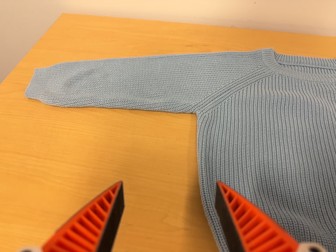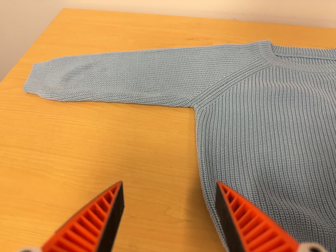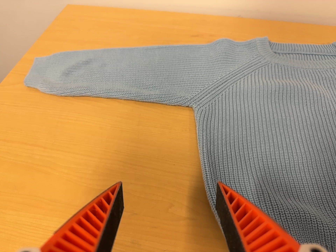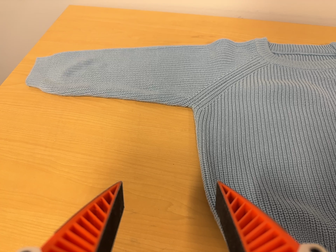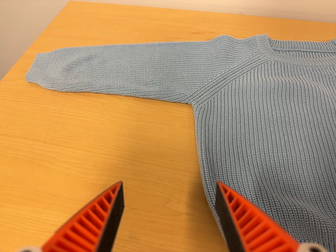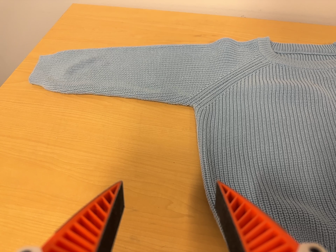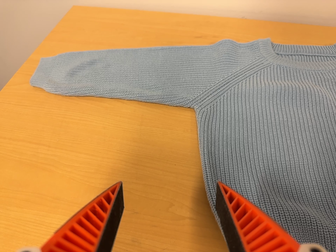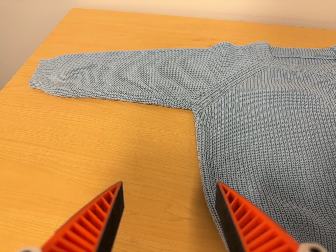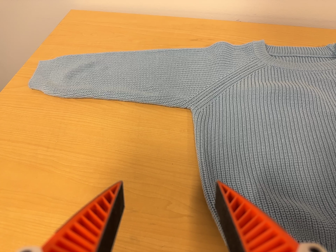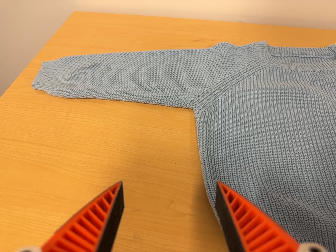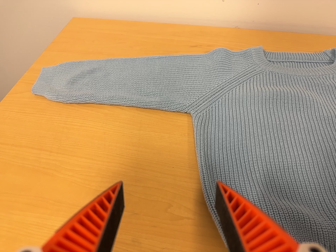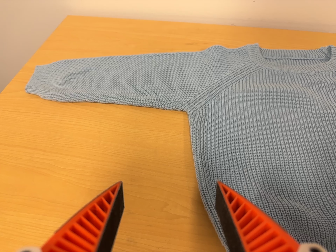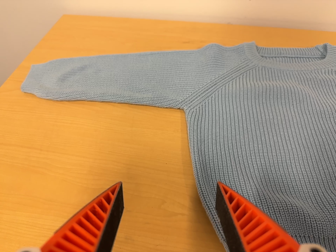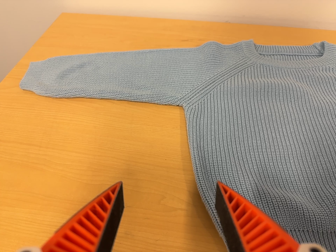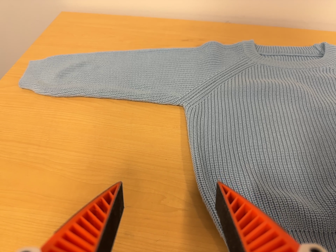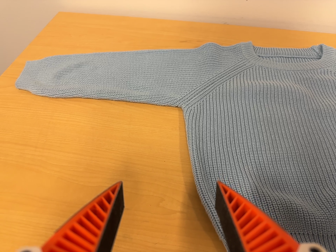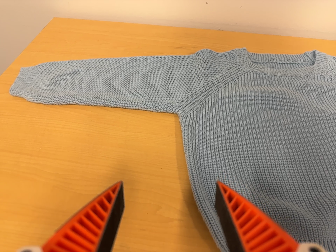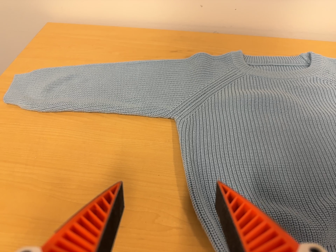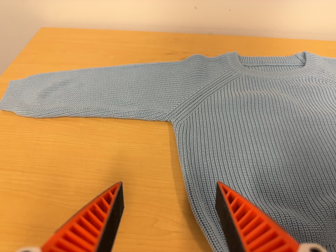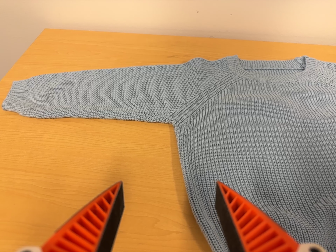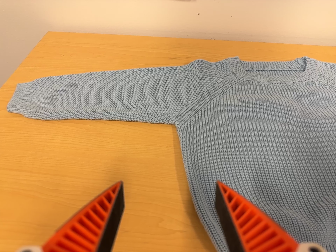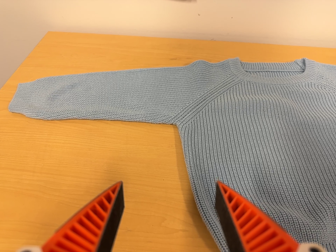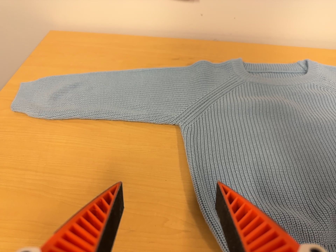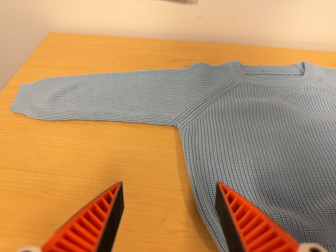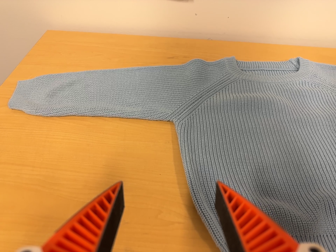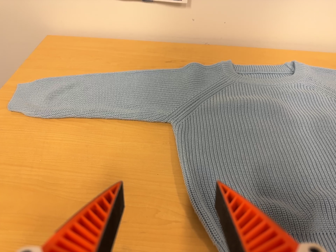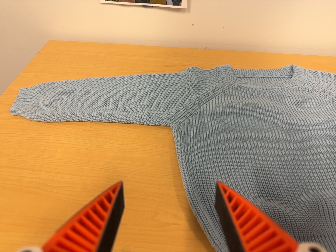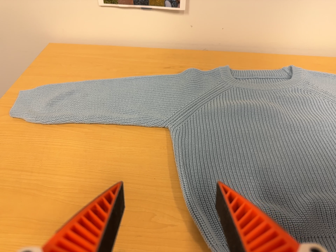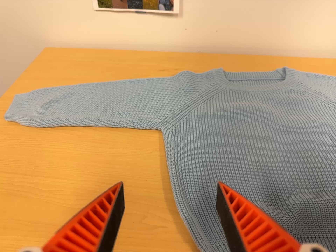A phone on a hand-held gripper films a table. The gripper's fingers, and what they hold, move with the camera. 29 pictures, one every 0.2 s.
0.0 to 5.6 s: The camera travels backward, about 6 cm, so what stands in front gets smaller.
The film runs backward here.
